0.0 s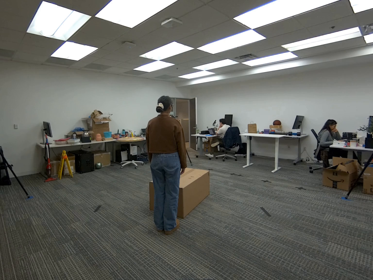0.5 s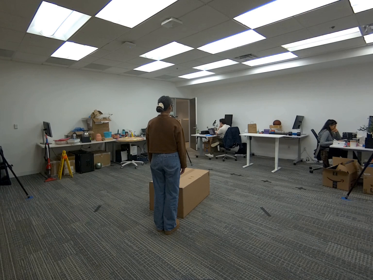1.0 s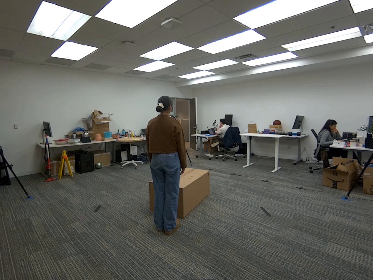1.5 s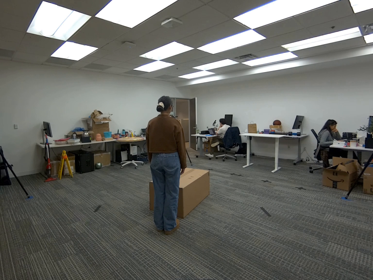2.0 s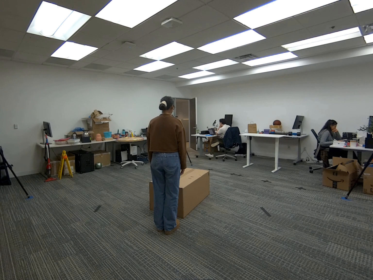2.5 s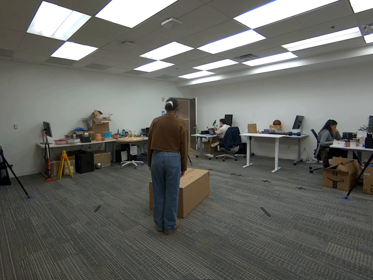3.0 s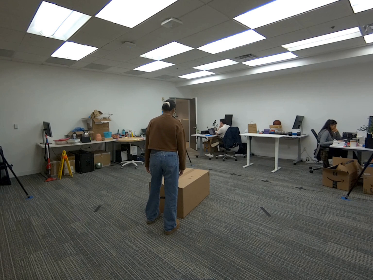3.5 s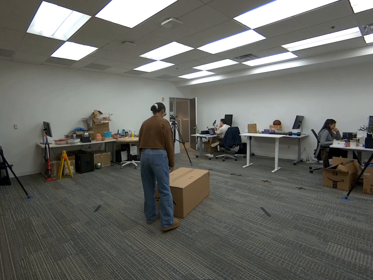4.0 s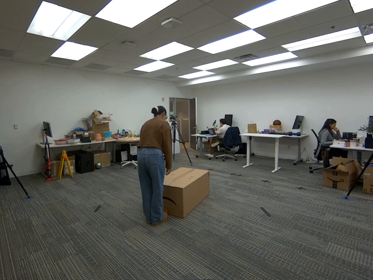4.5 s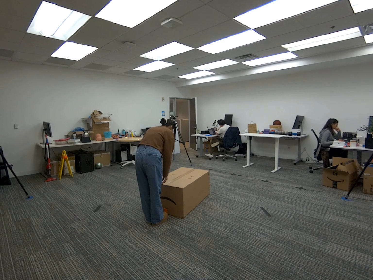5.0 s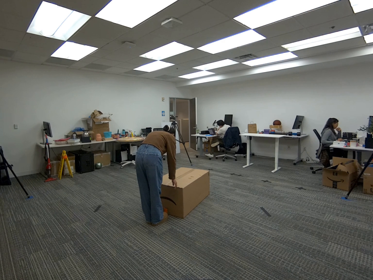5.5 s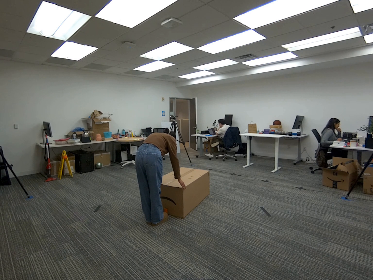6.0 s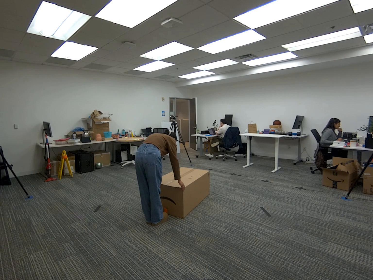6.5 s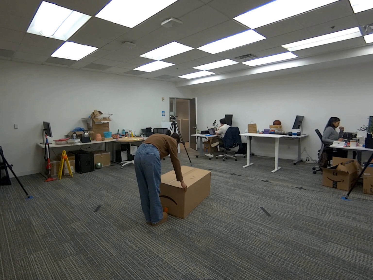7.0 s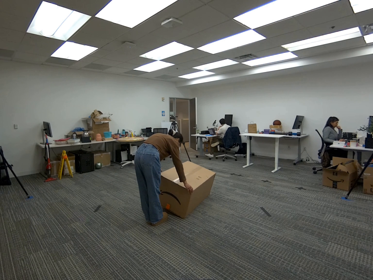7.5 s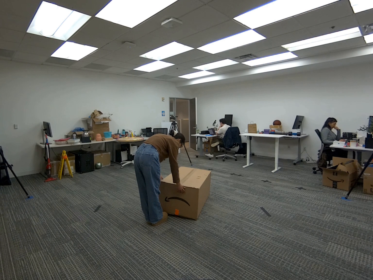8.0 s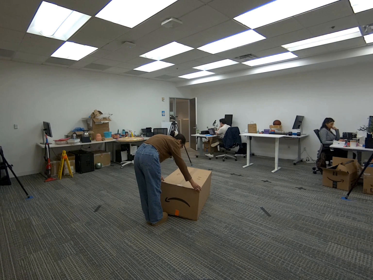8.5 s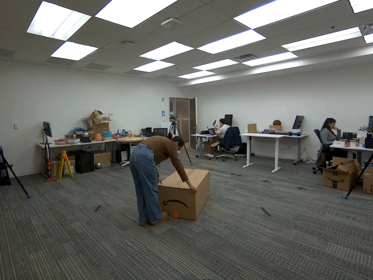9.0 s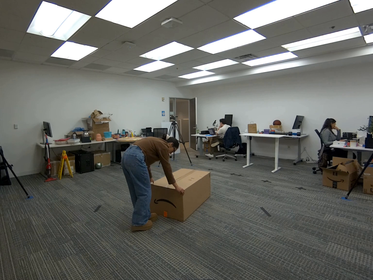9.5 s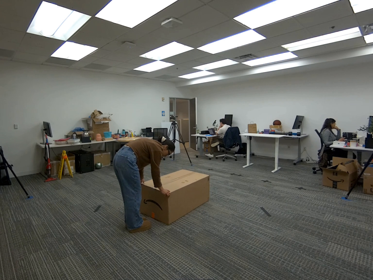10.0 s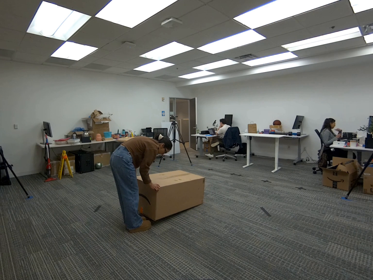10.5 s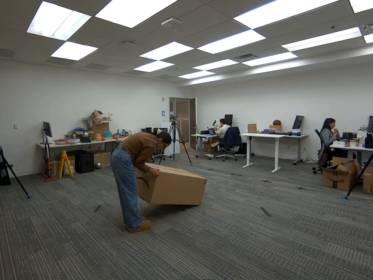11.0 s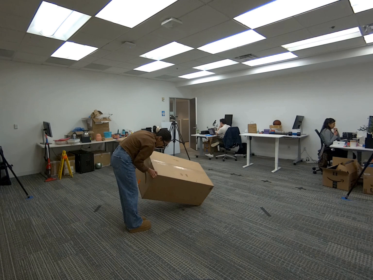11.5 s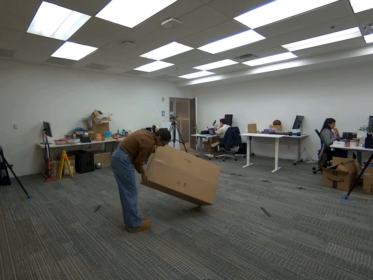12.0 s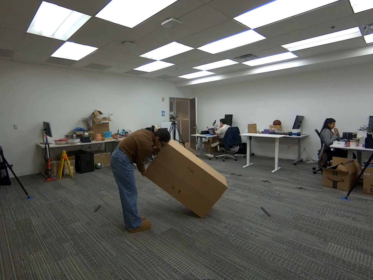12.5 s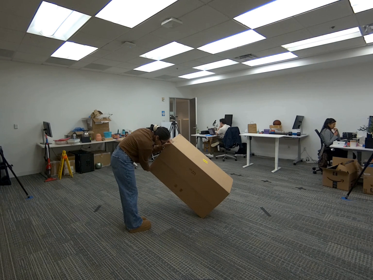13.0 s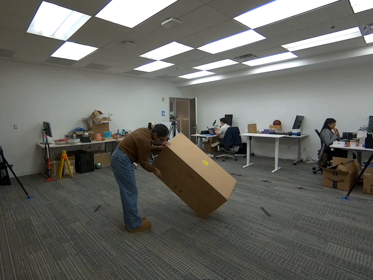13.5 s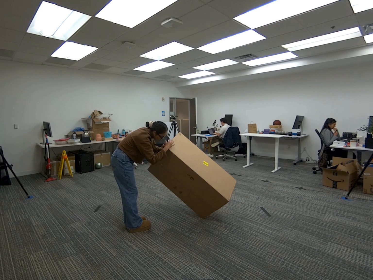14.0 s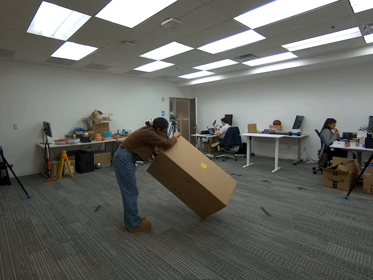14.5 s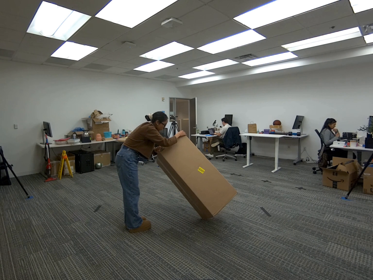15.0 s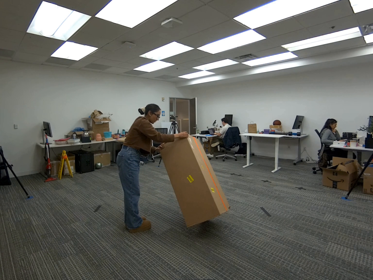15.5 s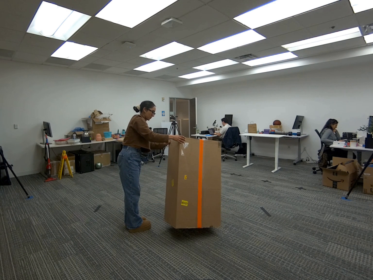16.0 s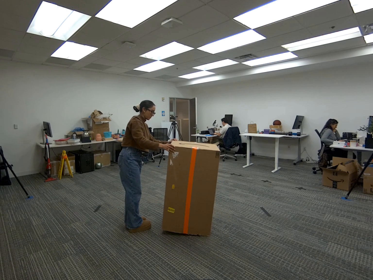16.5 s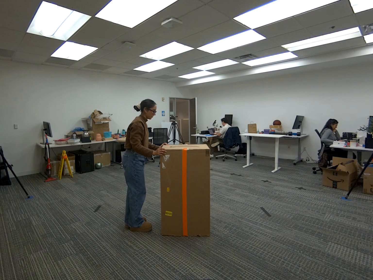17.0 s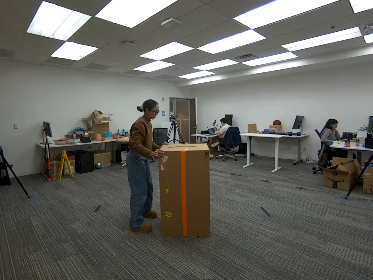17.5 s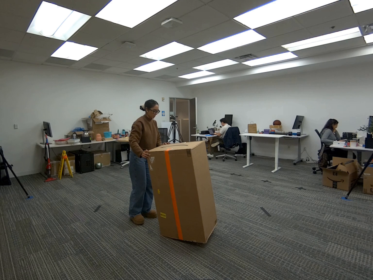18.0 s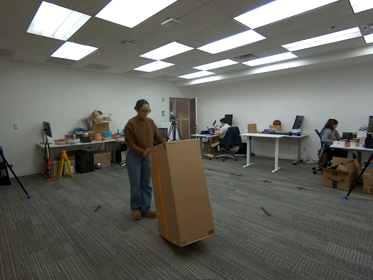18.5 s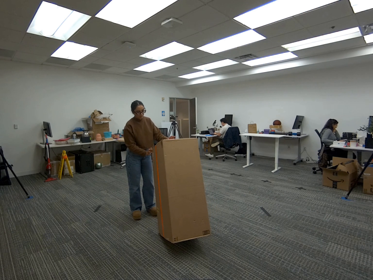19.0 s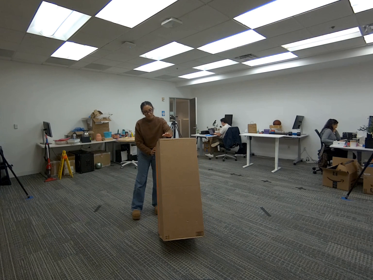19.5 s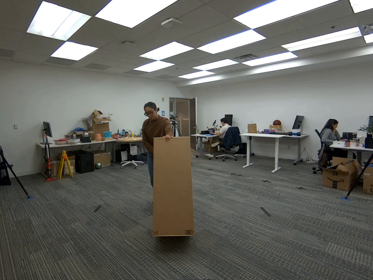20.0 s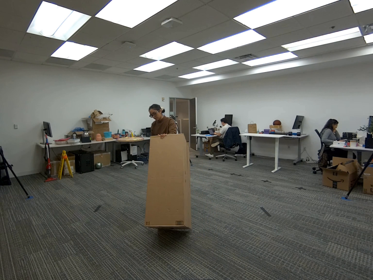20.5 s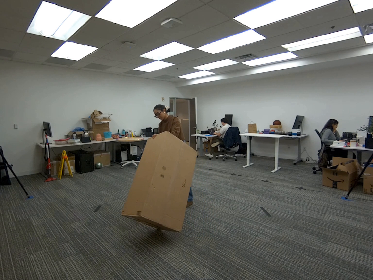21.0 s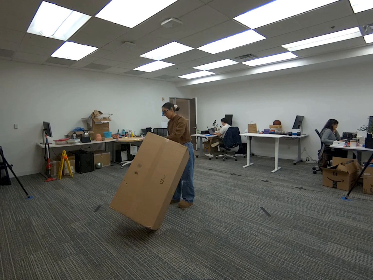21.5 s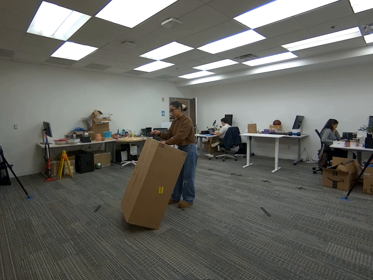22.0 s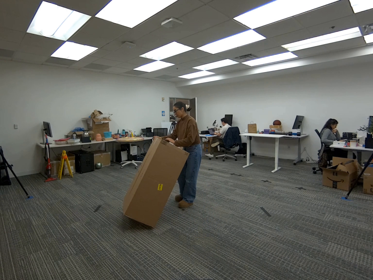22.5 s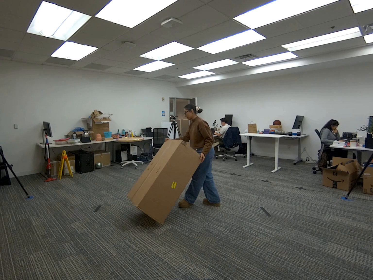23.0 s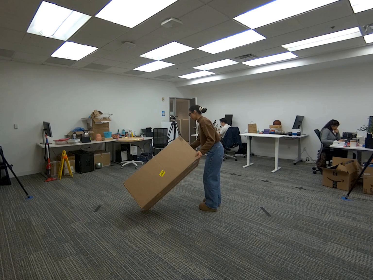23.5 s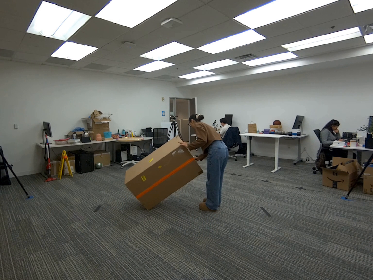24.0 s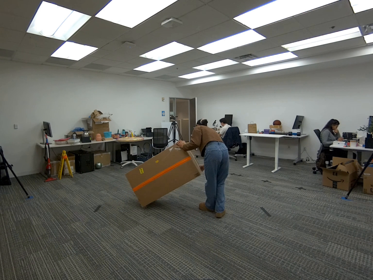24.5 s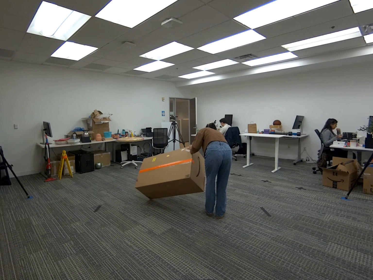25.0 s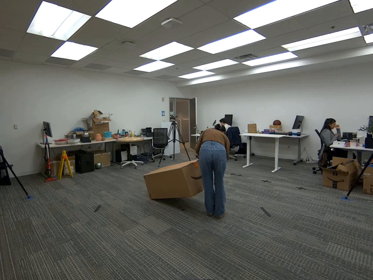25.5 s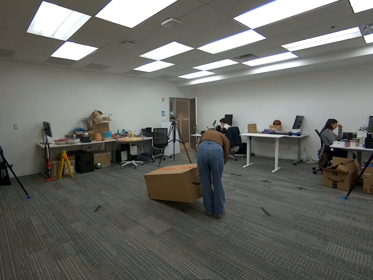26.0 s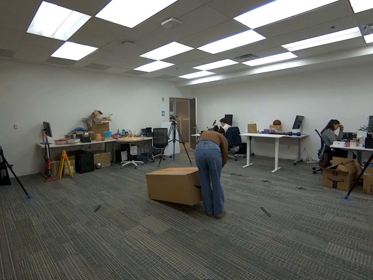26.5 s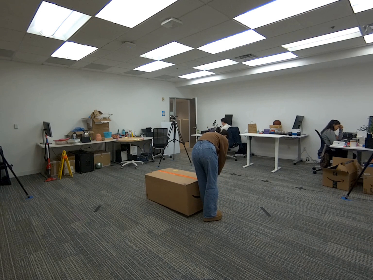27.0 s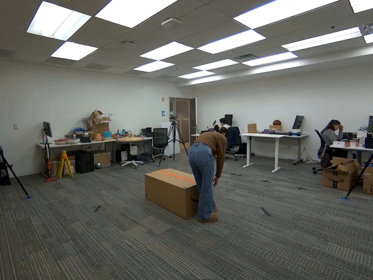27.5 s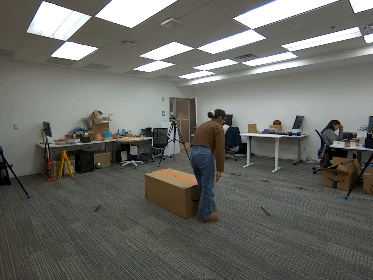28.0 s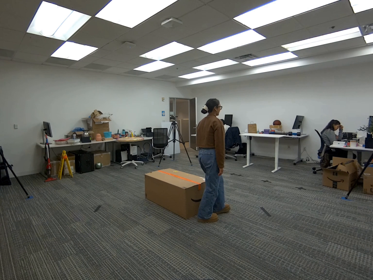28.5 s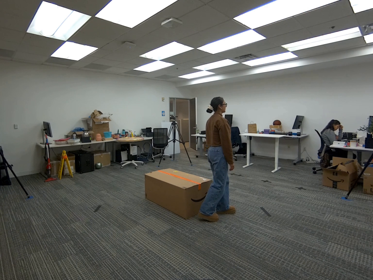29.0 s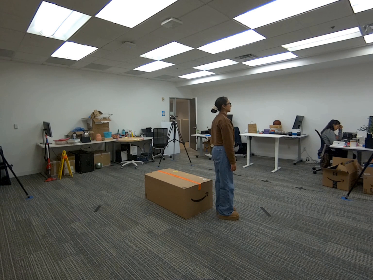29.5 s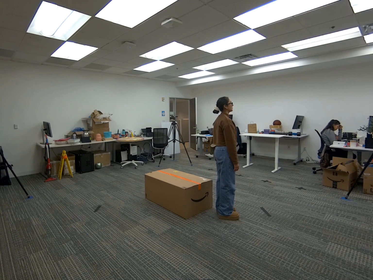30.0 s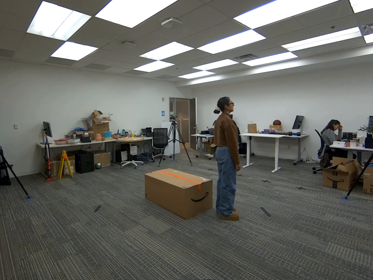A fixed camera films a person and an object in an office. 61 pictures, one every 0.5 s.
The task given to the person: Walk to the giant cardboard box on the ground and use both hands to rotate it into a vertical upright position. Then lower it back down so it lies flat on the ground. Repeat the action by rotating the box upright again and placing it back down flat on the ground.
